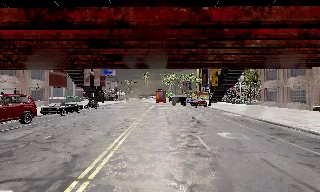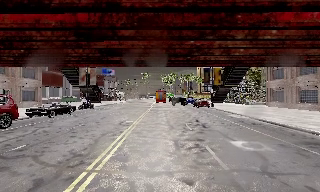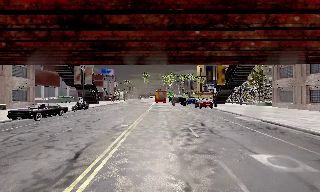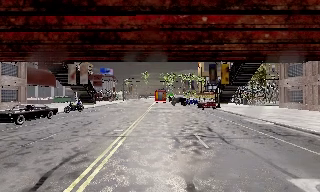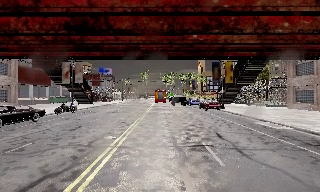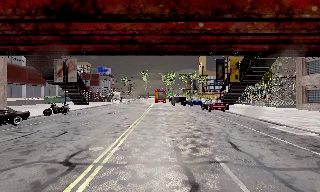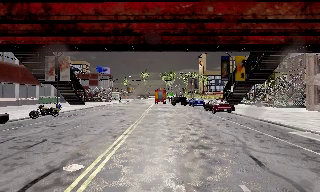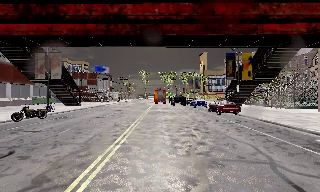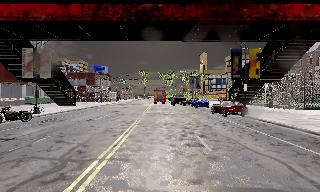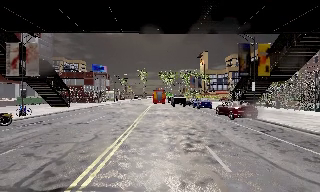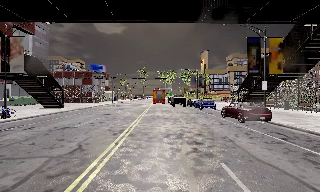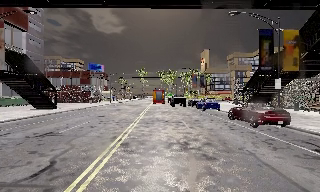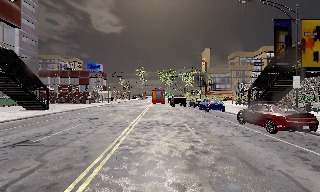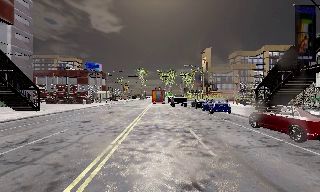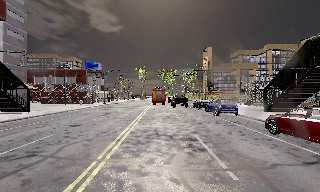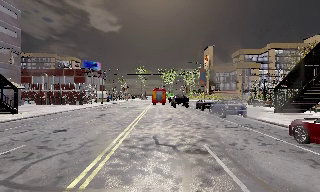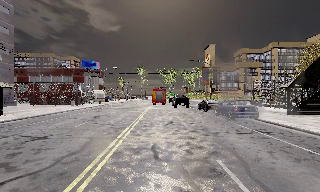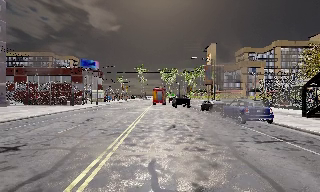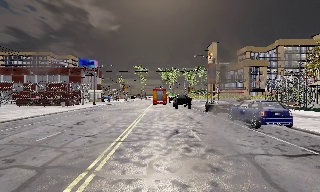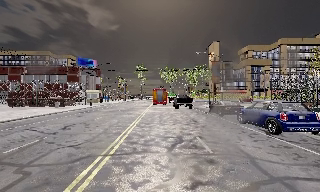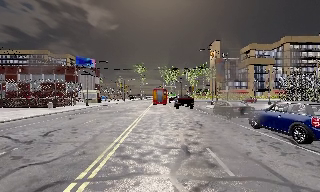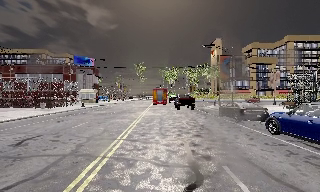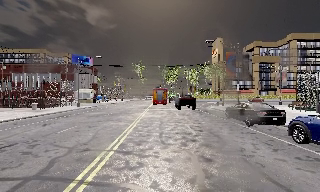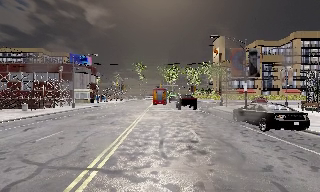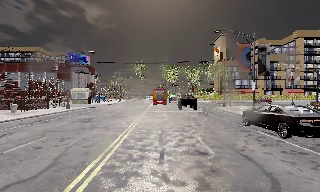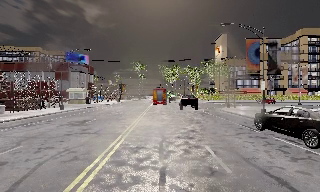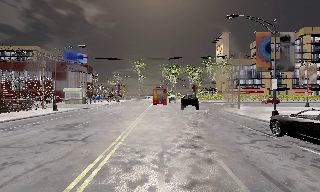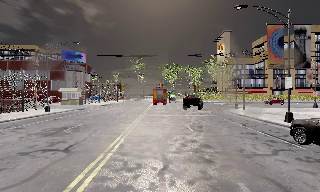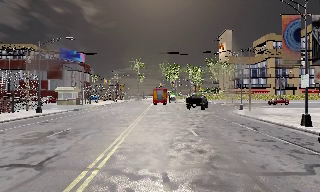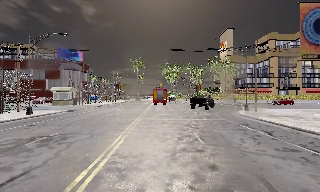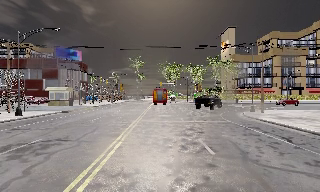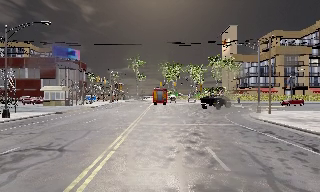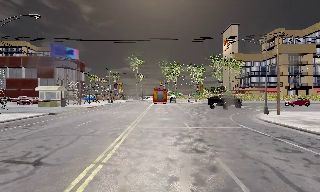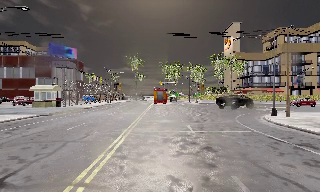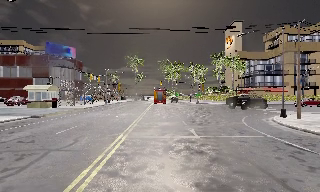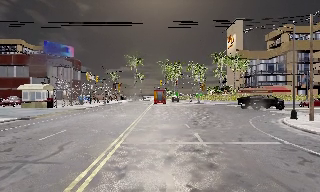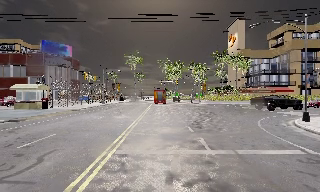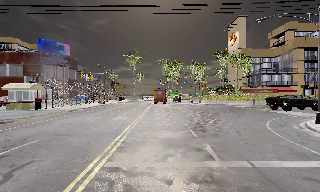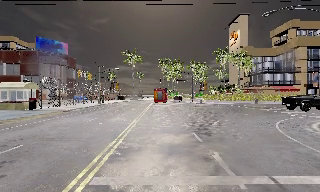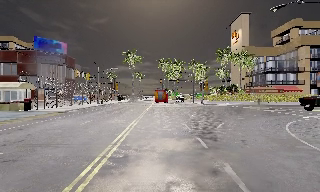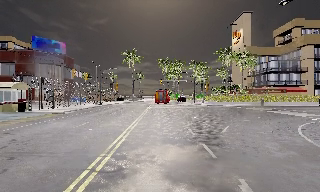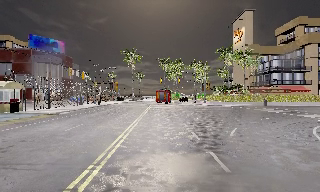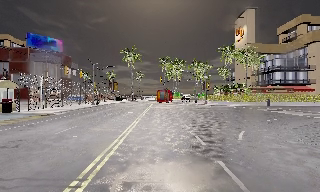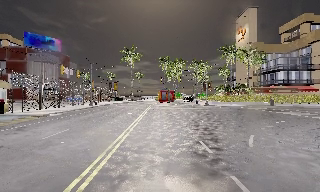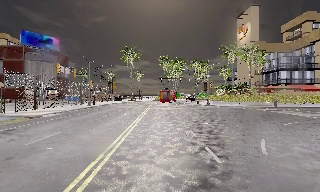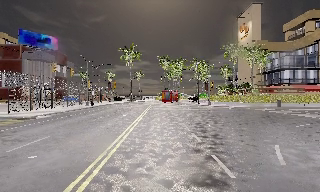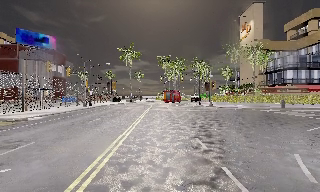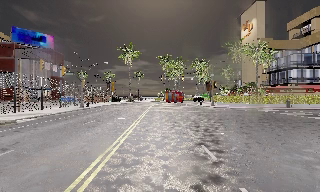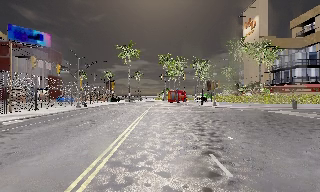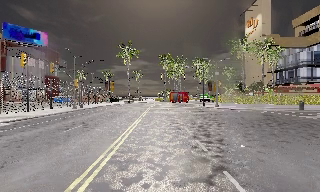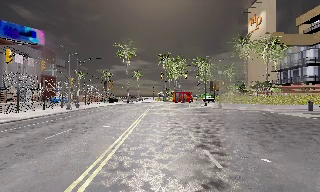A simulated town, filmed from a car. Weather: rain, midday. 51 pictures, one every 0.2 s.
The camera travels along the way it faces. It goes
forward.
0.0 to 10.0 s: The camera travels forward, about 65 m, so what stands in front looms larger. It loses speed.
The film runs forward here.
